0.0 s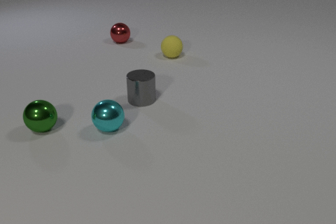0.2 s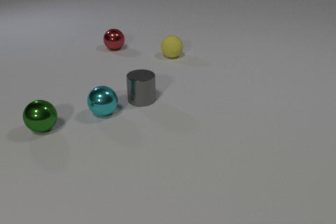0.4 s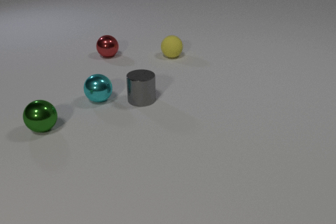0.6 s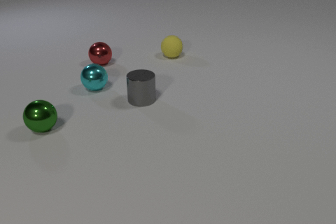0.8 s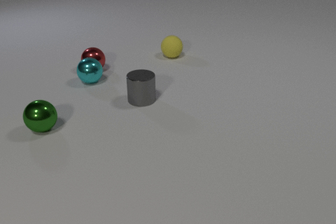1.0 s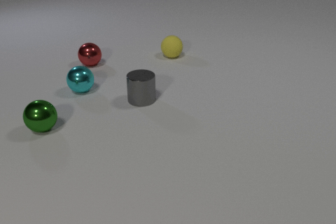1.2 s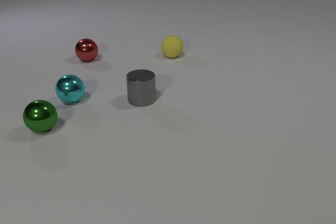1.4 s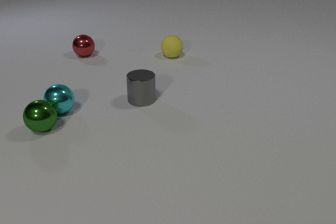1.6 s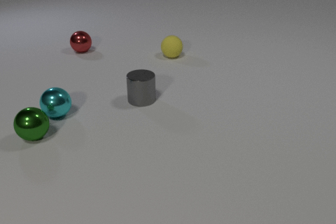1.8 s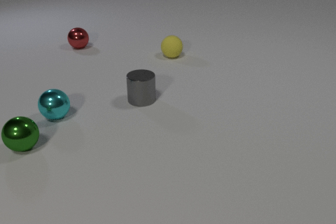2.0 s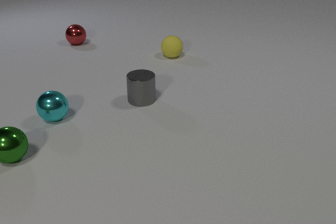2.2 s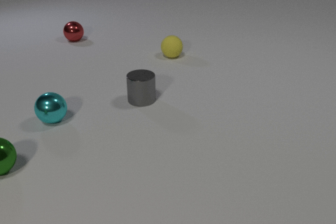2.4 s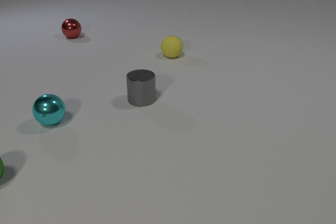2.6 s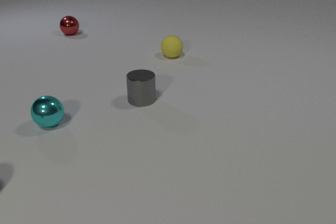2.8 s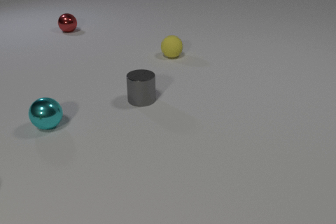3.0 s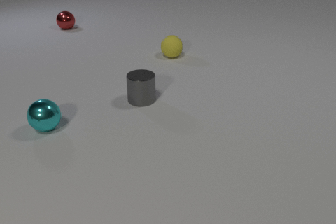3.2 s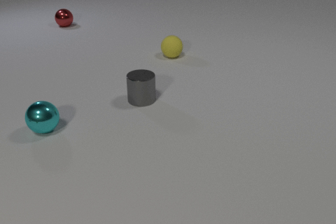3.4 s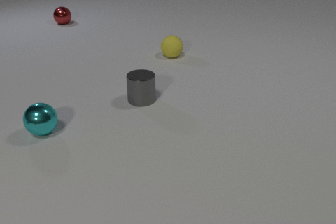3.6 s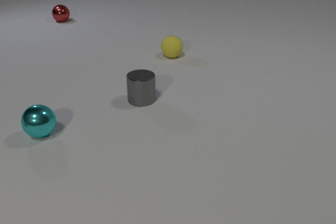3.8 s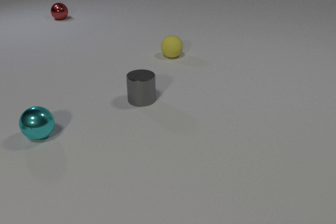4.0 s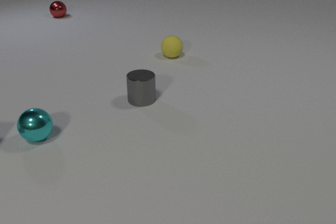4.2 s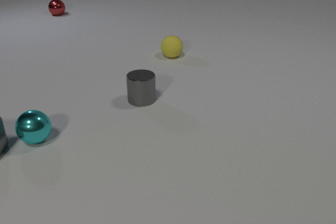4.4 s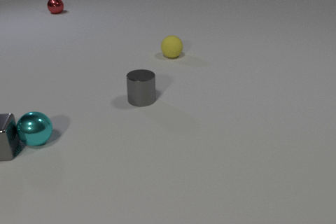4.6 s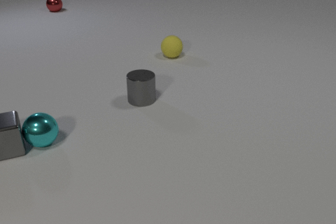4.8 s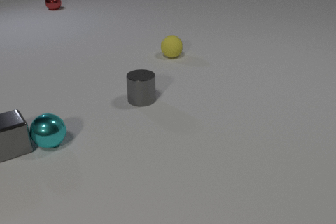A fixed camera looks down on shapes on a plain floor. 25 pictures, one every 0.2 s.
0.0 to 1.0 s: The red metal sphere rolls toward the camera and to the left. The cyan metal sphere rolls away from the camera. The red metal sphere and the cyan metal sphere collide.
1.0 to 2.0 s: The red metal sphere rolls away from the camera. The cyan metal sphere rolls toward the camera and to the left. The green metal sphere rolls toward the camera and to the left. The cyan metal sphere and the green metal sphere collide.
2.0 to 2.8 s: The red metal sphere rolls away from the camera. The cyan metal sphere rolls toward the camera and to the left. The green metal sphere rolls toward the camera and to the left, leaves at the left edge.
2.8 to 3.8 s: The red metal sphere rolls away from the camera. The cyan metal sphere rolls toward the camera and to the left.
3.8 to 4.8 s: The red metal sphere rolls away from the camera. The cyan metal sphere rolls toward the camera and to the right. The gray metal cube comes in at the left edge, slides to the right, spins counterclockwise seen from above by about 30 degrees, its near face sliding to the right. The cyan metal sphere and the gray metal cube collide.
What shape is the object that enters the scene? cube.
What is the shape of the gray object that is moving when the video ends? cube.
What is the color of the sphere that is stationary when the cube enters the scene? yellow.
